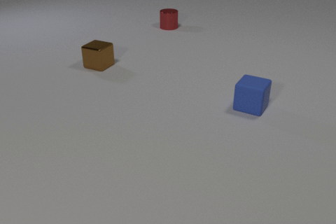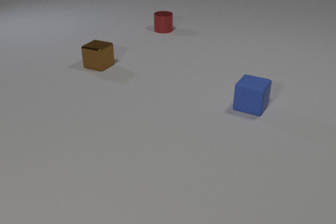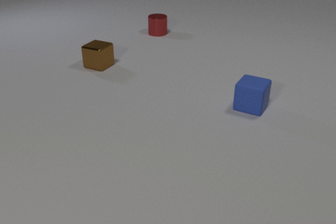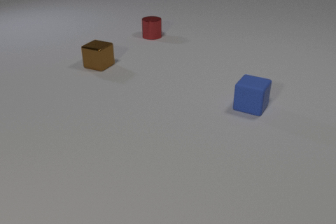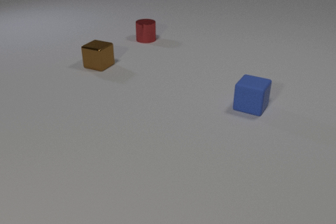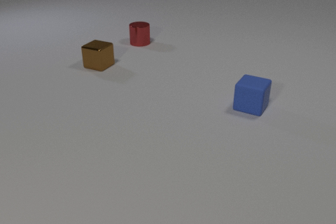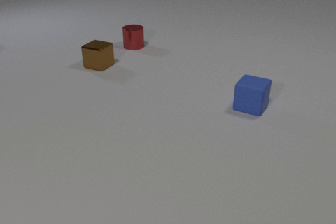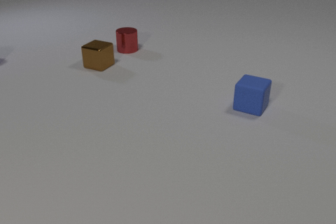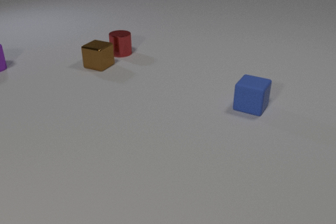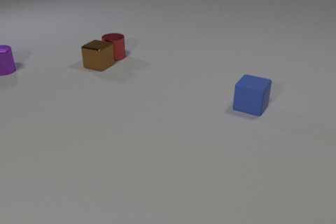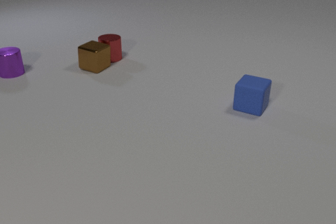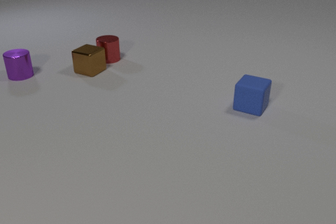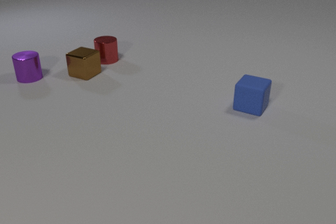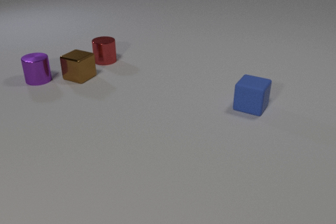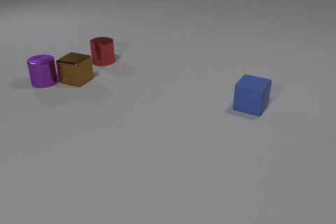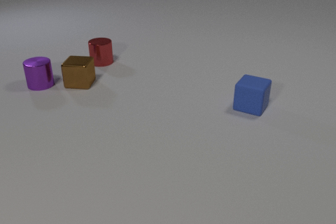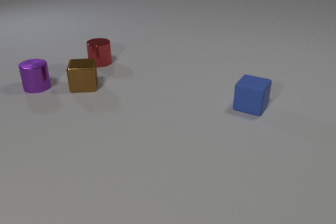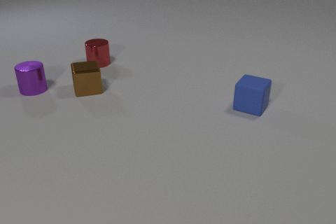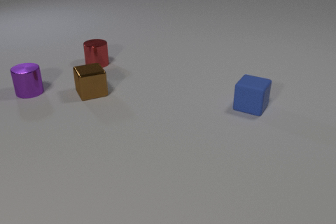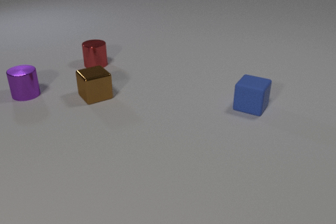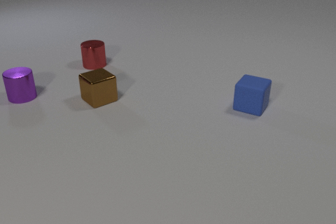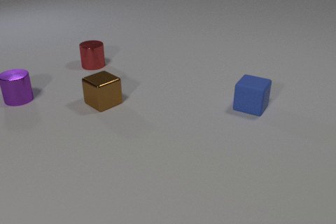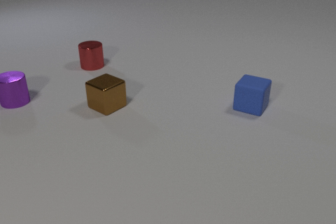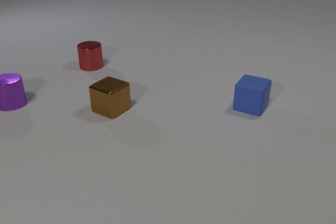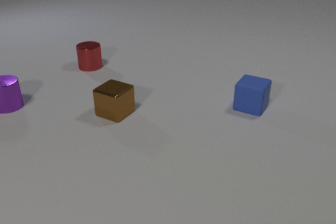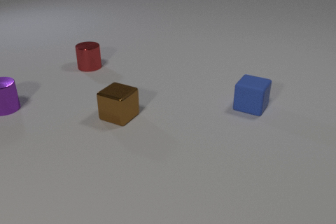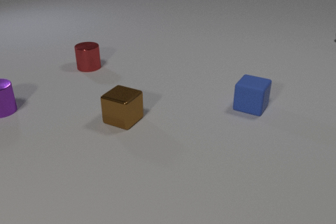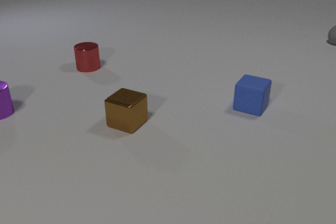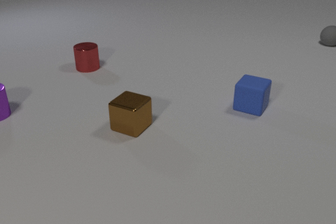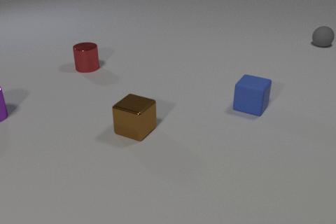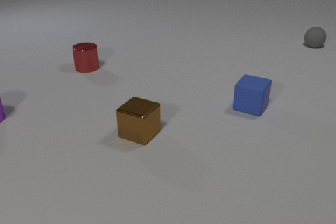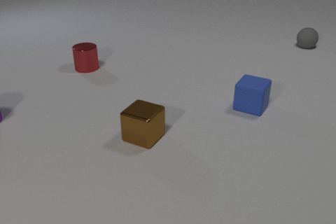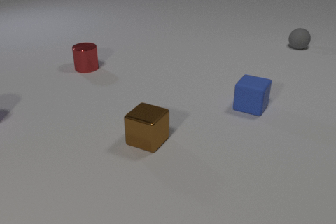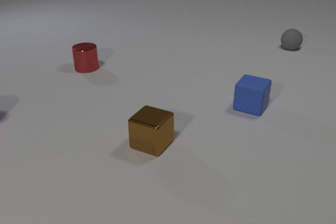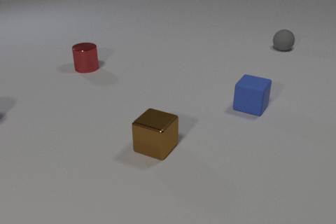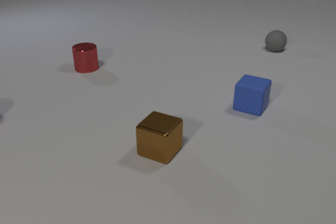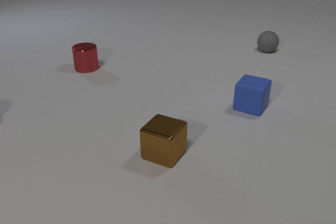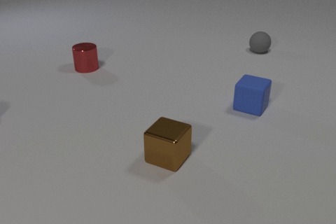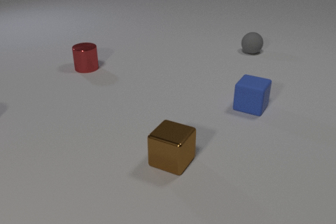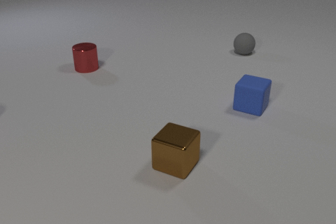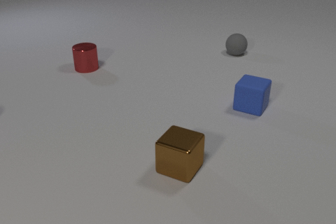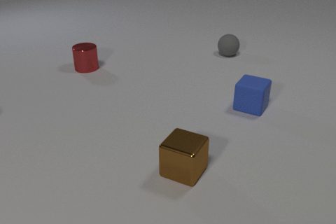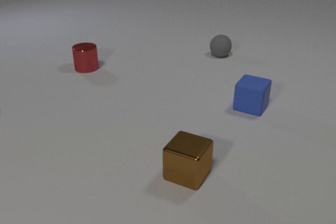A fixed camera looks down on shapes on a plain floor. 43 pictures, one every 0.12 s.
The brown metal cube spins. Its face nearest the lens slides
to the right.
The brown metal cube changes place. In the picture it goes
toward the camera.
0.00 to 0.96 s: The red metal cylinder slides toward the camera and to the left. The purple metal cylinder comes in at the left edge, slides toward the camera and to the right.
0.96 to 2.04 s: The red metal cylinder slides toward the camera and to the left. The brown metal cube slides toward the camera, spins so that its near face slides to the right, counterclockwise seen from above. The purple metal cylinder slides toward the camera and to the right. The red metal cylinder and the brown metal cube collide. The brown metal cube and the purple metal cylinder collide.
2.04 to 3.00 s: The red metal cylinder slides to the left and toward the camera. The brown metal cube slides toward the camera and to the right, spins counterclockwise seen from above by about 45 degrees, its near face sliding to the right. The purple metal cylinder slides toward the camera and to the left.
3.00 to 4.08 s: The brown metal cube slides toward the camera and to the right. The gray rubber sphere comes in at the right edge, rolls to the left and toward the camera. The purple metal cylinder slides toward the camera and to the left, leaves at the left edge.
4.08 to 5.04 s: The brown metal cube slides toward the camera and to the right. The gray rubber sphere rolls to the left and toward the camera.
How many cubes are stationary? 1.
How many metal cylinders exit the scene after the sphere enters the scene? 1.
How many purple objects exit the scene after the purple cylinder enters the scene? 1.
